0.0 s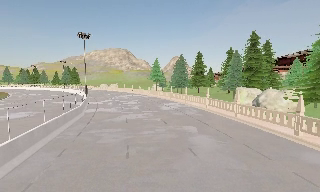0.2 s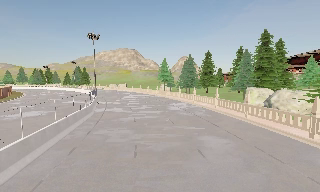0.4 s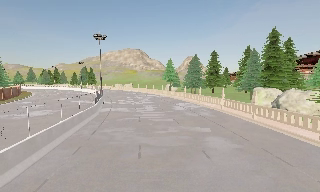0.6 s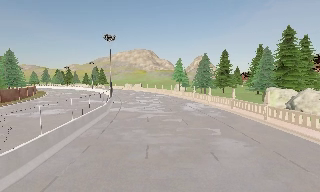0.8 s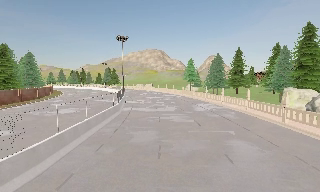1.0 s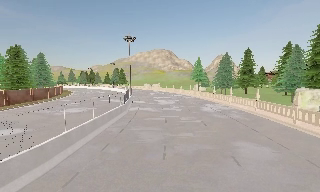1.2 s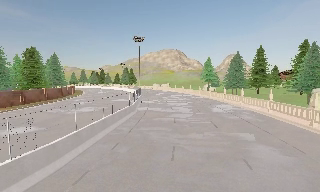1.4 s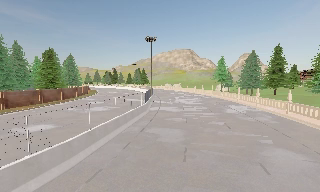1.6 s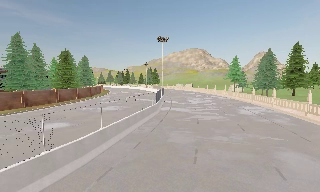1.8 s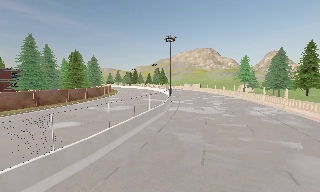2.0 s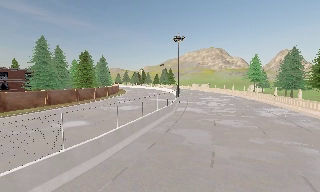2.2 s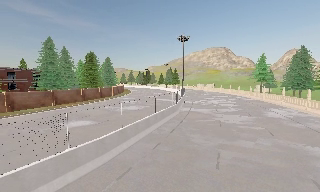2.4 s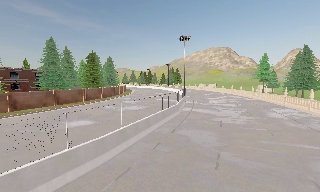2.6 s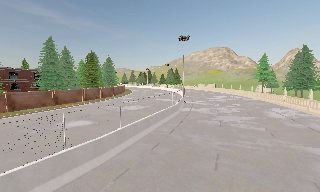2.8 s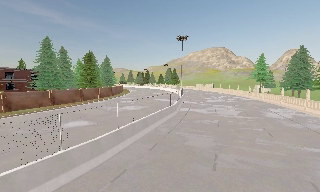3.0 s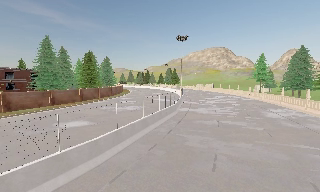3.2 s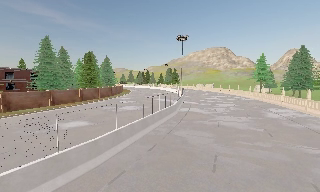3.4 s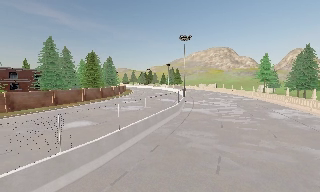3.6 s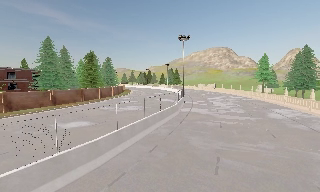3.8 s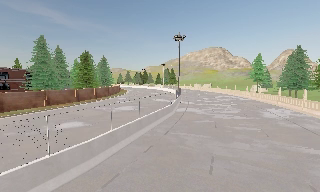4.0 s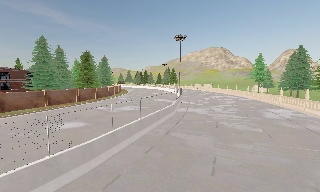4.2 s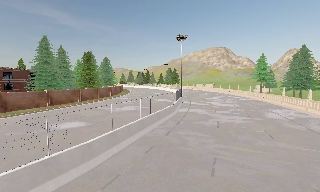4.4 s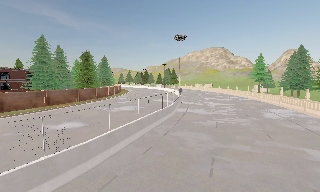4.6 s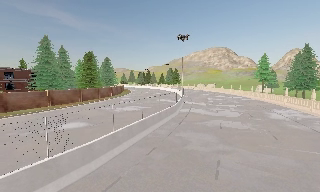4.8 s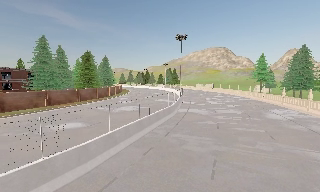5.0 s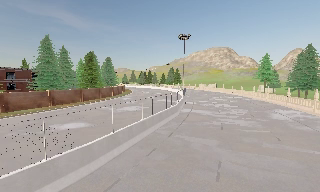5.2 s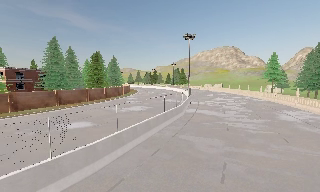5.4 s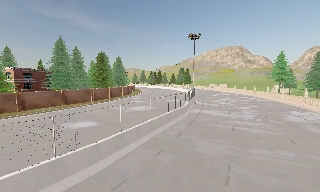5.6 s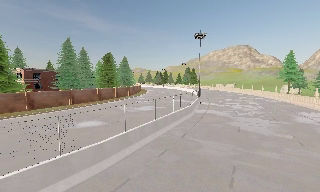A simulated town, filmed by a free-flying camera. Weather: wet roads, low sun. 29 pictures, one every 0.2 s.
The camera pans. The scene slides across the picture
to the right.
The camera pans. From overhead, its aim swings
counterclockwise.
0.0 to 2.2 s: The camera swings to its left by about 35 degrees, and the scene slides to the right. It travels forward, about 1 m.
2.2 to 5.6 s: The camera travels forward and to its right, about 1 m, so what stands in front looms larger.
The film runs forward here.
